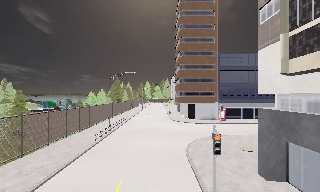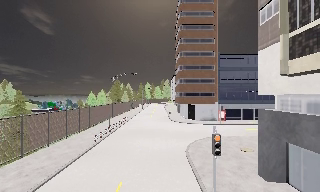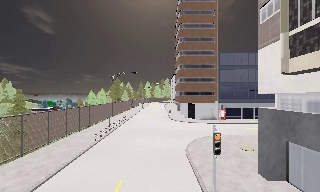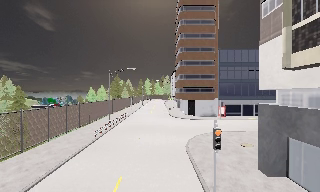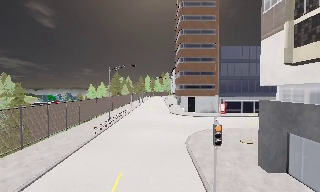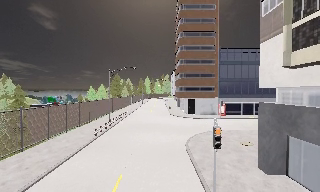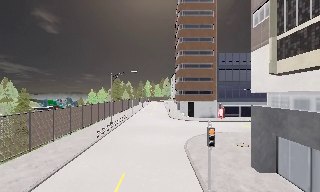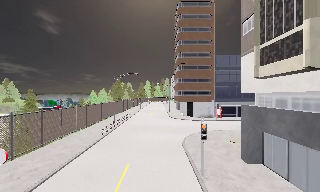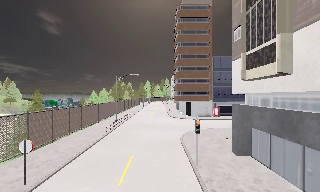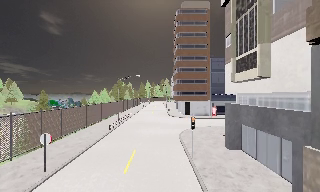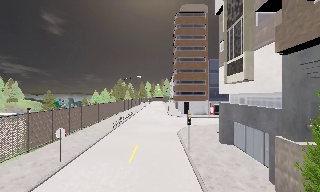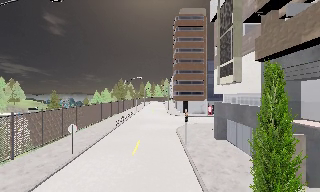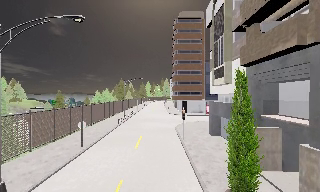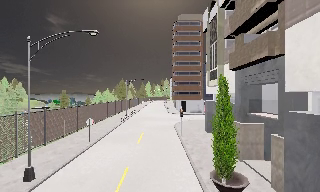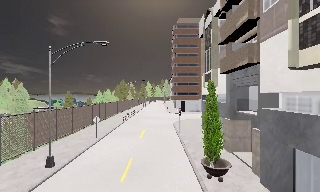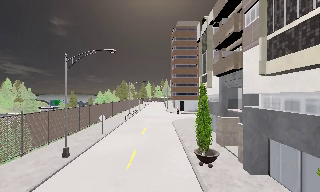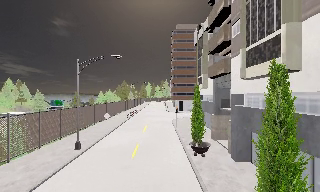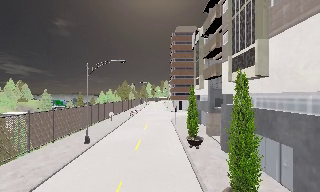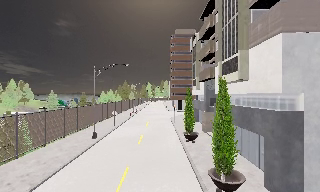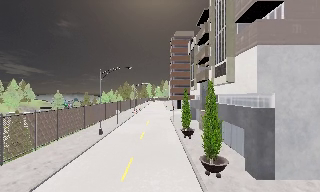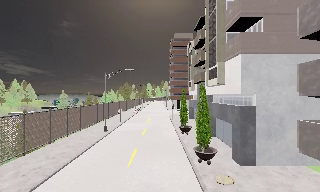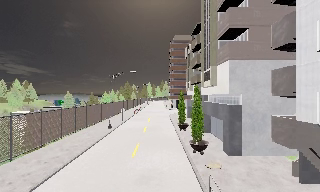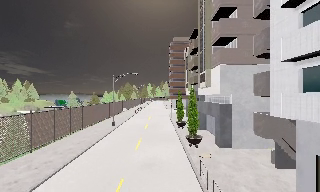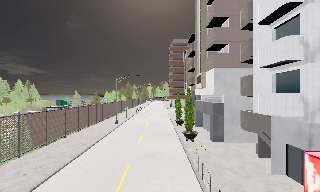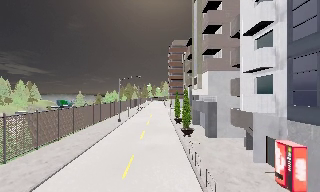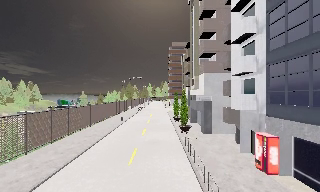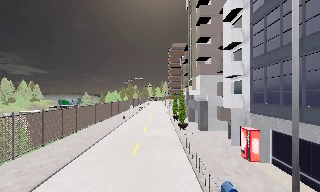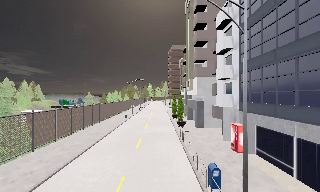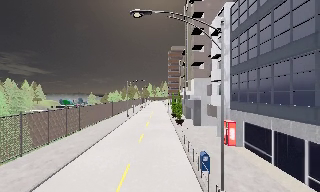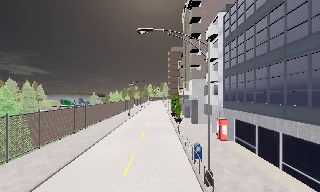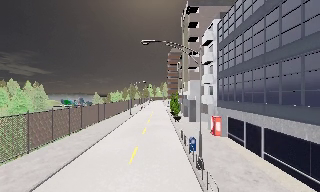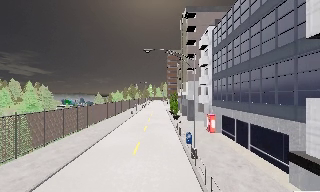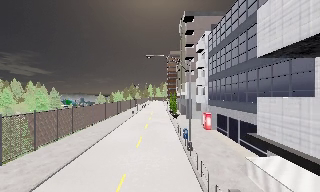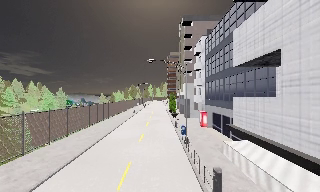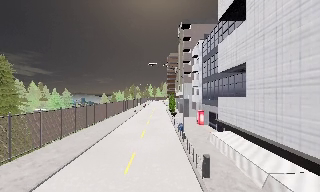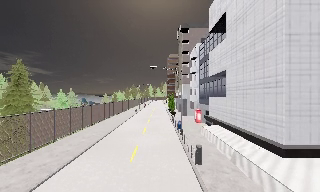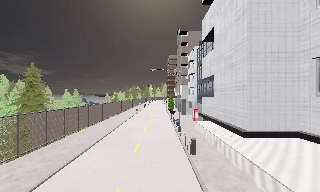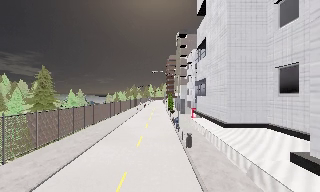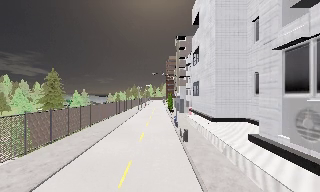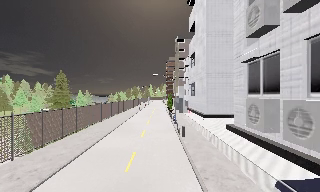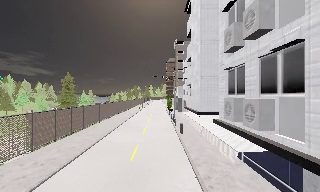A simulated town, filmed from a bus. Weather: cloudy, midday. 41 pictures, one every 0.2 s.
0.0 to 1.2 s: The camera travels backward, about 0.5 m, so what stands in front gets smaller. It gains speed.
1.2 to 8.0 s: The camera travels backward, about 55 m, so what stands in front gets smaller.
The film runs backward here.
